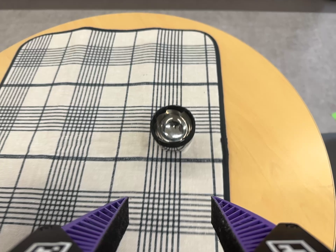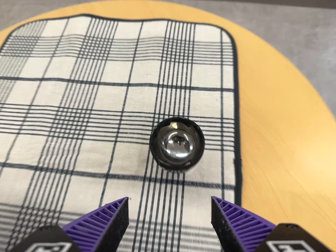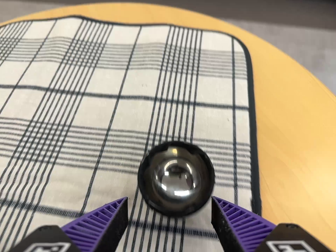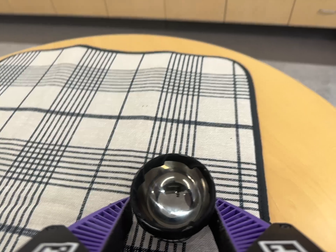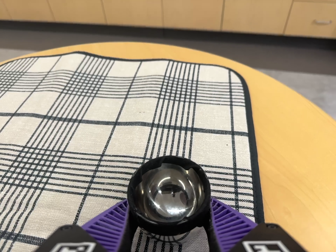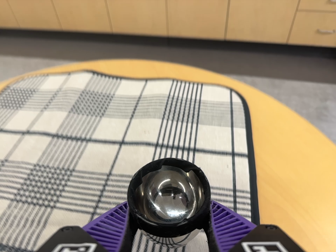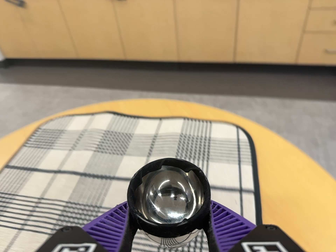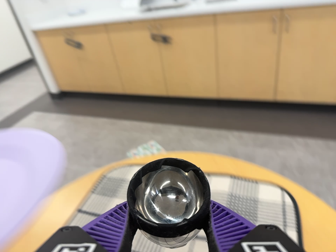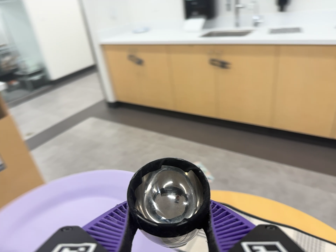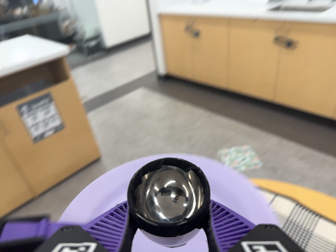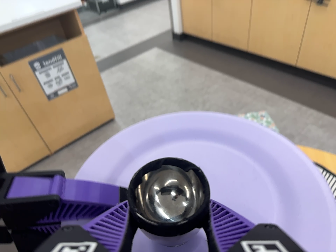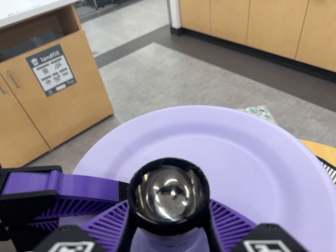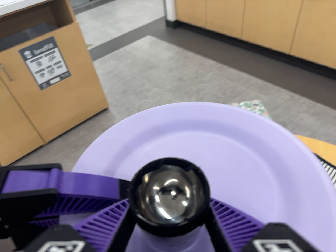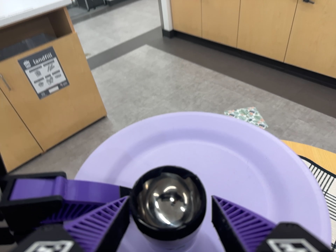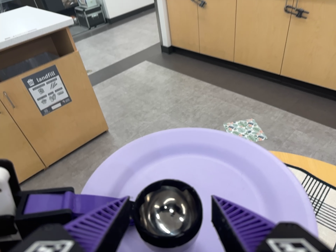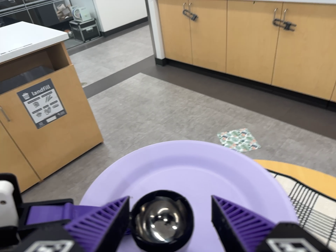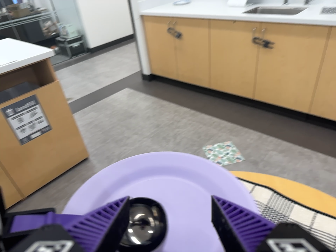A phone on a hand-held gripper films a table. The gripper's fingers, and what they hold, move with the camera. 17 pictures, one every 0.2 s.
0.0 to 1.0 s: The camera travels forward, about 16 cm, so what stands in front looms larger. Its aim tips toward the top of its view by about 15 degrees, and the scene shifts downward.
1.0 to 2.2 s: The scene slides to the right, as the camera pans about 30 degrees to its left. It travels to its left, toward the top of its view and backward, about 28 cm, so close, fixed things drift to the right. It rolls about its line of sight by about 15 degrees, and the scene rotates clockwise.
2.2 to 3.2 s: The camera travels backward, about 9 cm, so what stands in front gets smaller. Its aim tips toward the top of its view by about 10 degrees, and the scene shifts downward.
The film runs backward here.
